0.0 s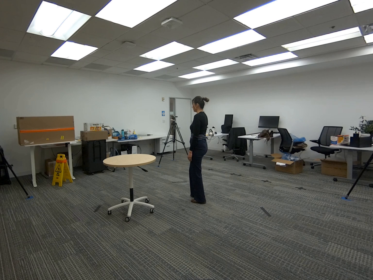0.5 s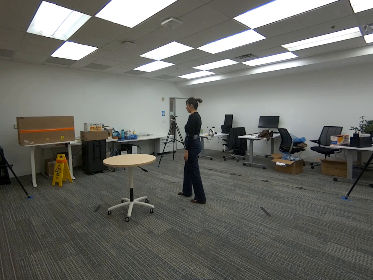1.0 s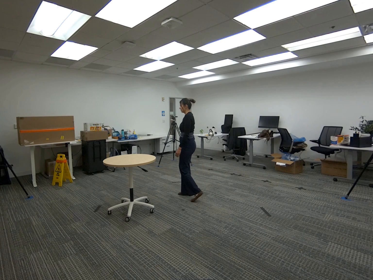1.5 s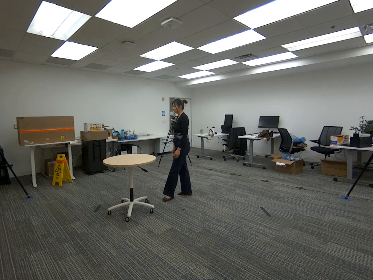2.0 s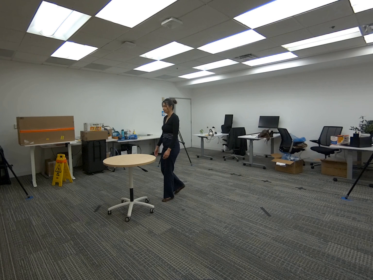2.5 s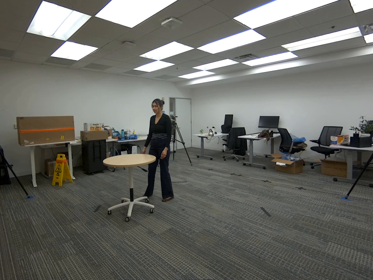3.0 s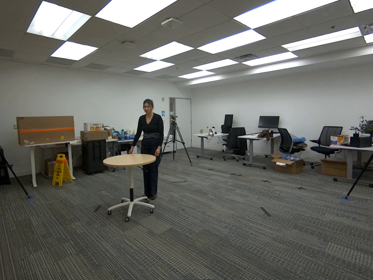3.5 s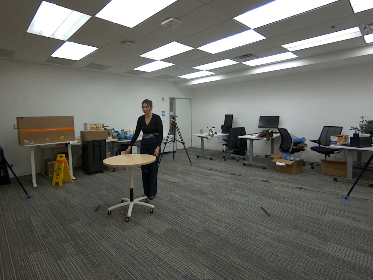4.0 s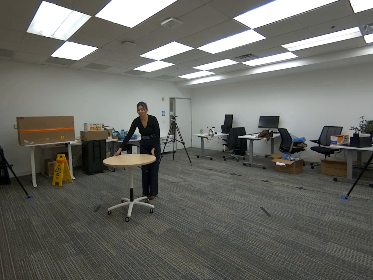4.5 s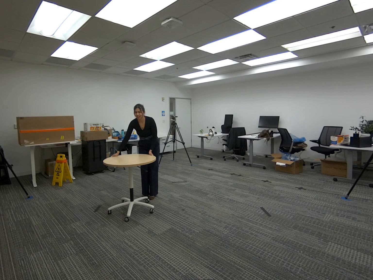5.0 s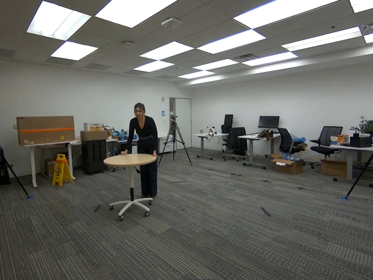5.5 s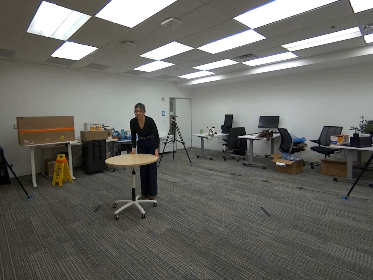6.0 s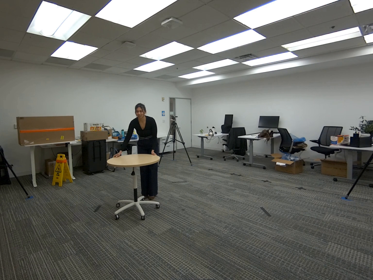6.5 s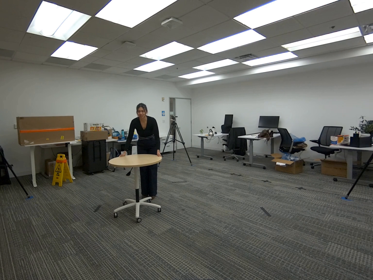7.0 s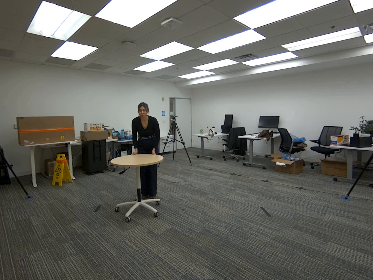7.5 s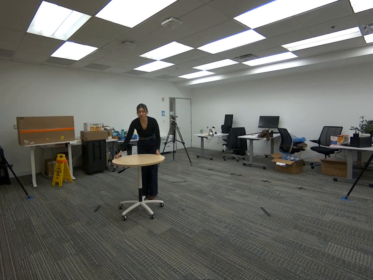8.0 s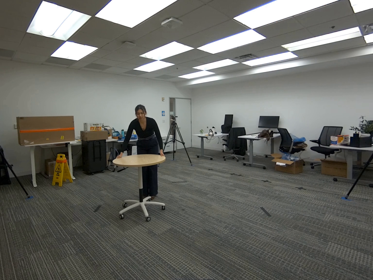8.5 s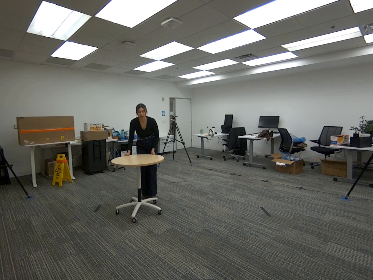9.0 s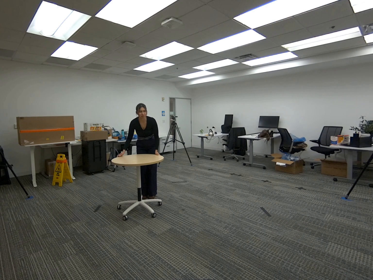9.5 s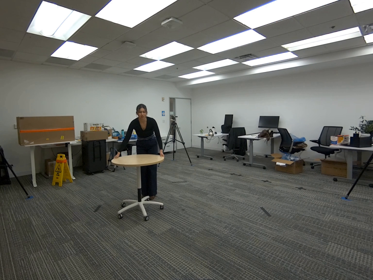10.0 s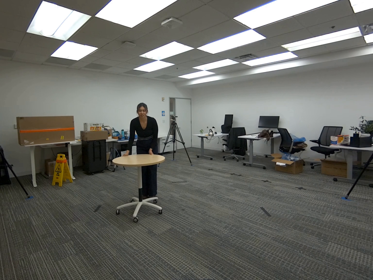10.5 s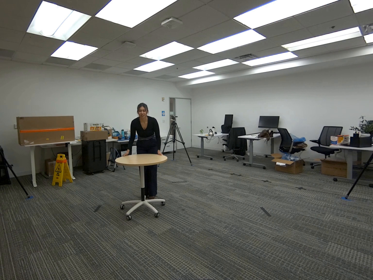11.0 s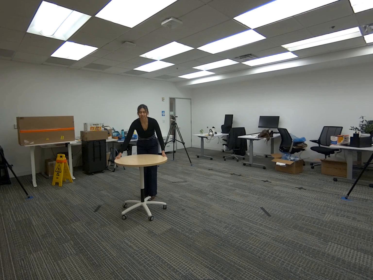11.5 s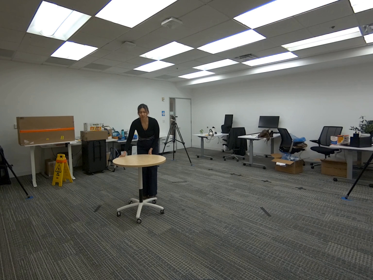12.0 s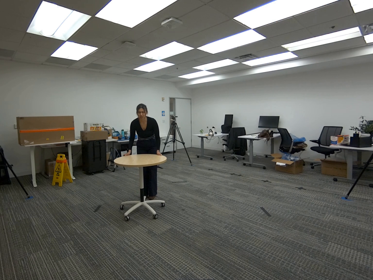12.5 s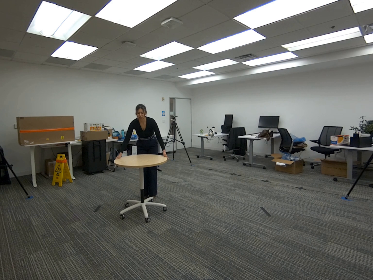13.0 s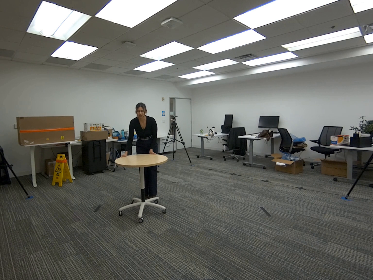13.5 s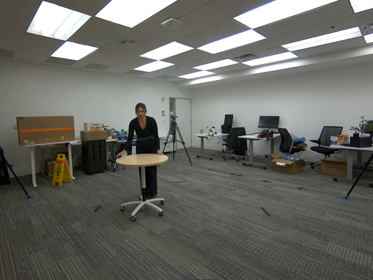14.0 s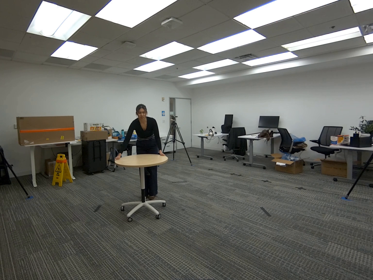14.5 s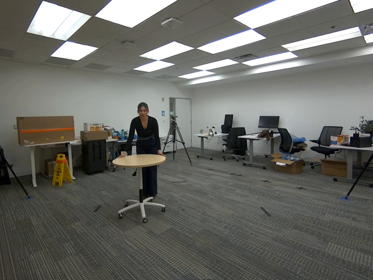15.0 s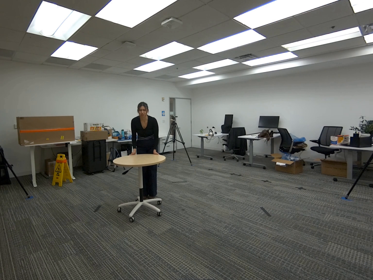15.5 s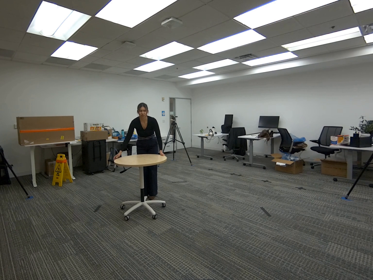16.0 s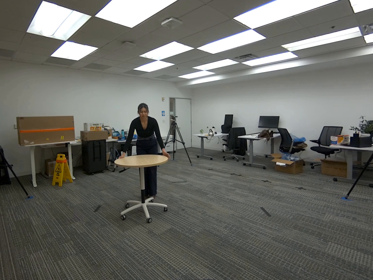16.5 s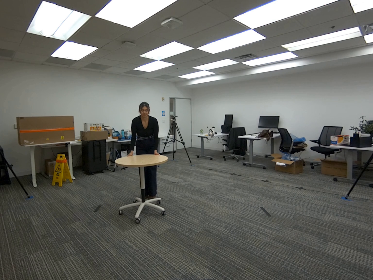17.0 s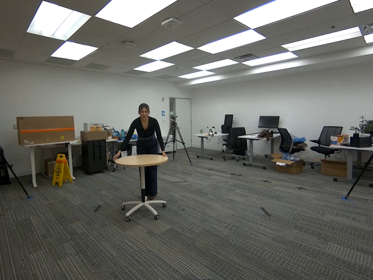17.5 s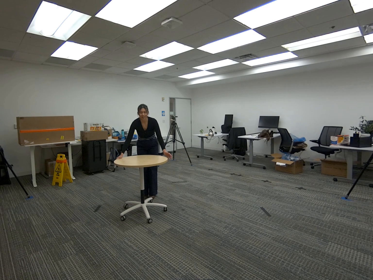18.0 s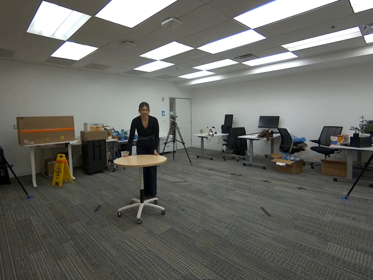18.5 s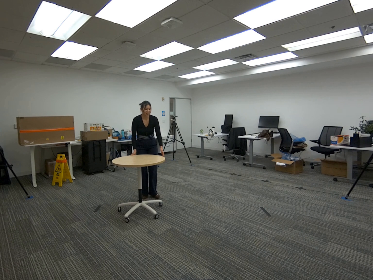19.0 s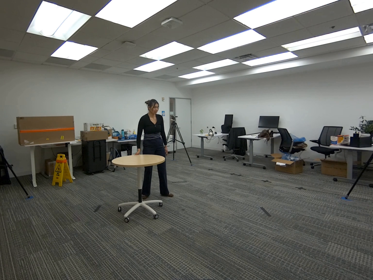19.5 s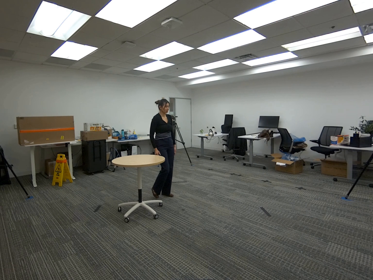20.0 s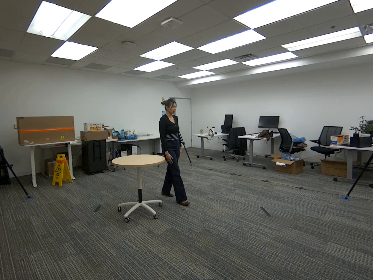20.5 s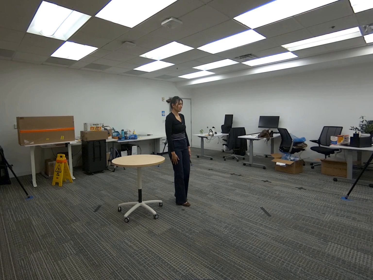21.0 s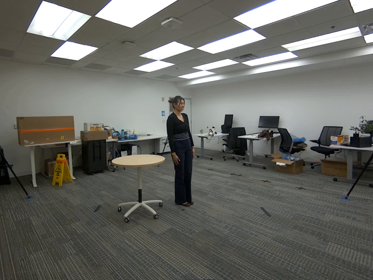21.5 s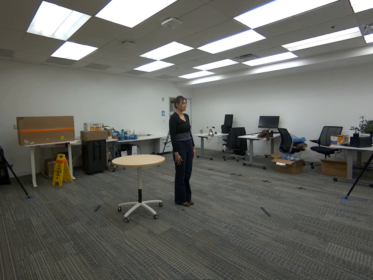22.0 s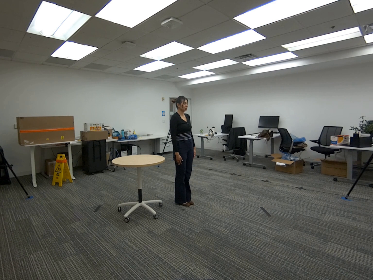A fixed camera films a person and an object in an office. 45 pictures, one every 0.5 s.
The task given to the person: Walk to the round table, grab the table with both hands and spin the table in place.
